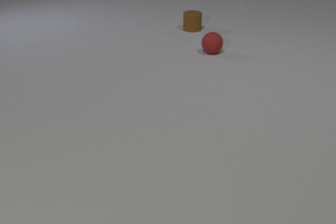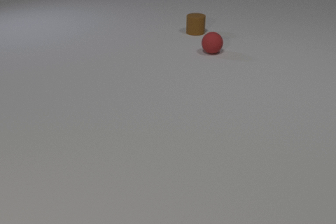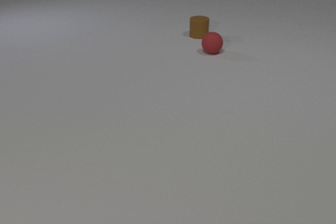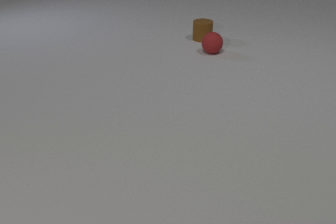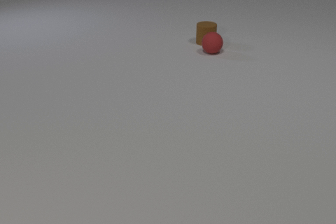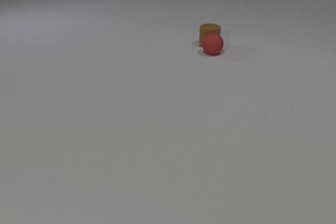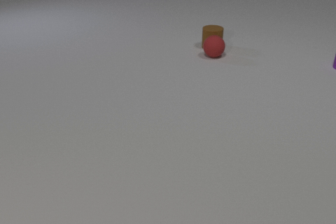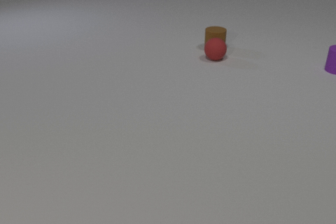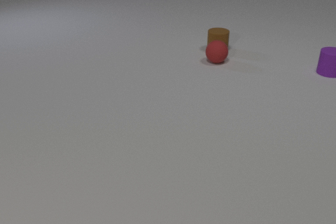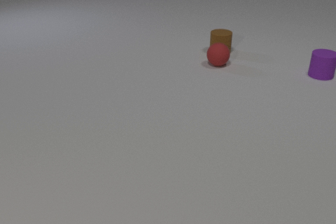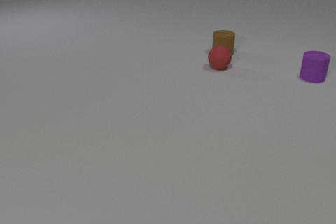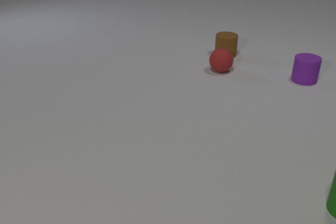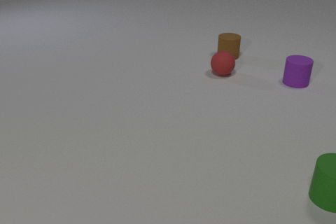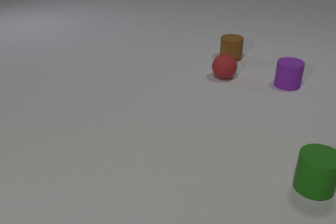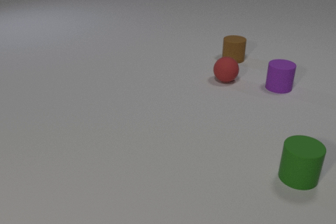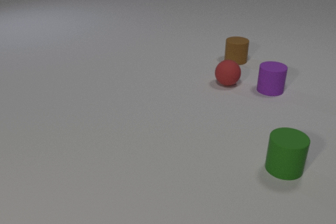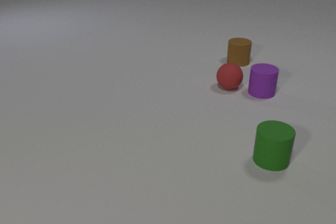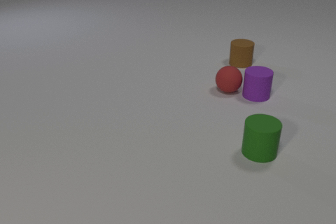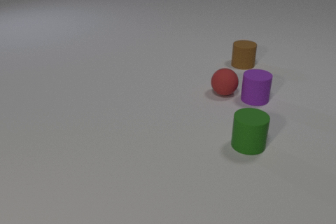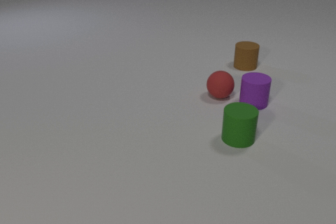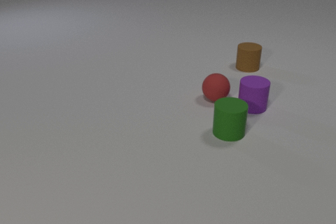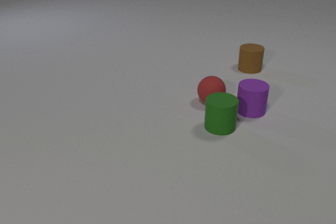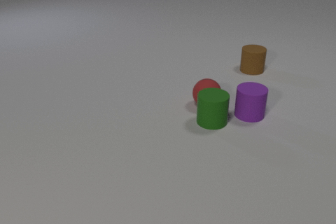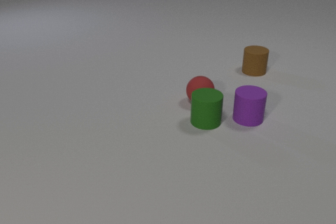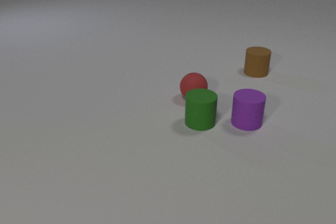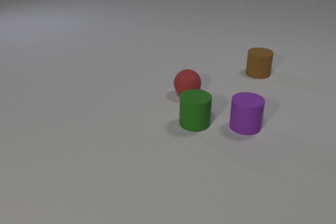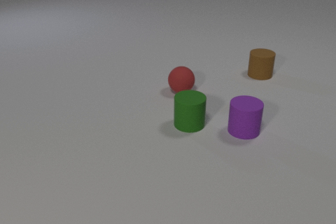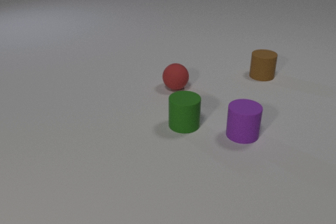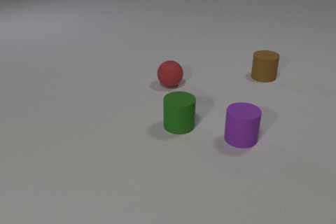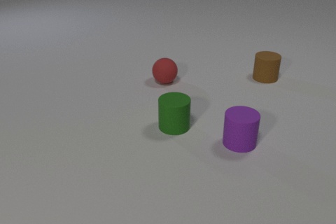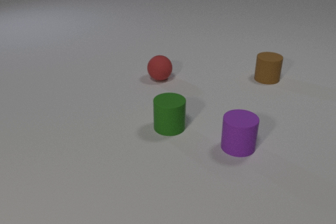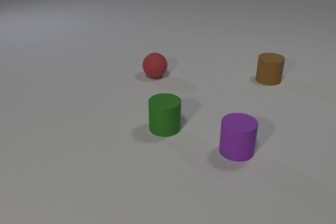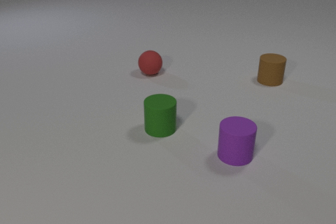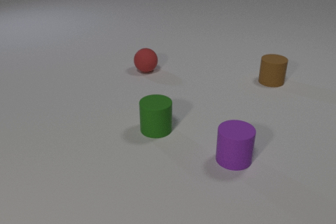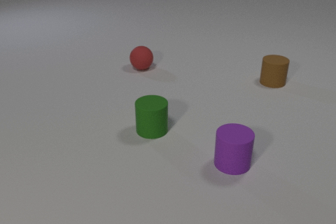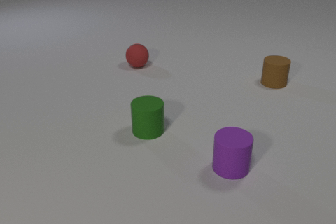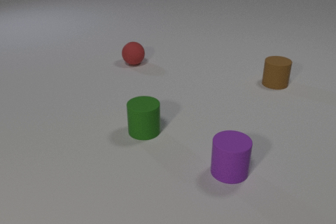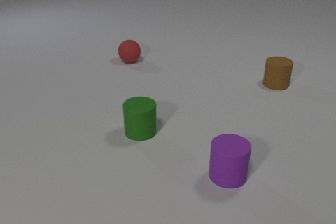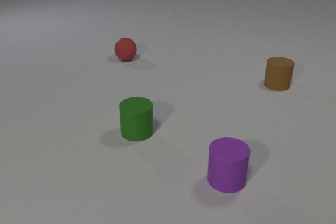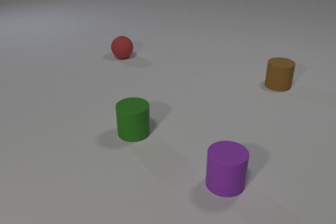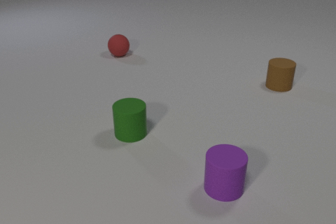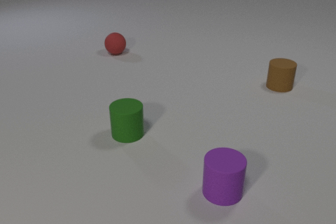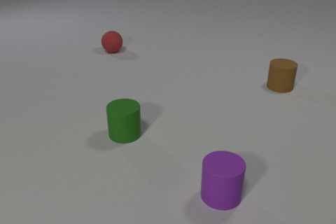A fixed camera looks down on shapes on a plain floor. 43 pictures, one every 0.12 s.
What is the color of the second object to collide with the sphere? purple.
Are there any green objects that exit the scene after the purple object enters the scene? no.
What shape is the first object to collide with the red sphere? cylinder.
0.00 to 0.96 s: The brown rubber cylinder slides toward the camera and to the right. The red rubber sphere rolls toward the camera. The purple rubber cylinder comes in at the right edge, slides toward the camera and to the left. The brown rubber cylinder and the red rubber sphere collide.
0.96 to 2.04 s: The brown rubber cylinder slides toward the camera and to the right. The red rubber sphere rolls toward the camera. The purple rubber cylinder slides toward the camera and to the left. The green rubber cylinder comes in at the right edge, slides to the left and away from the camera. The red rubber sphere and the purple rubber cylinder collide.
2.04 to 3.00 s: The brown rubber cylinder slides toward the camera and to the right. The red rubber sphere rolls to the left. The purple rubber cylinder slides toward the camera. The green rubber cylinder slides to the left and away from the camera. The red rubber sphere and the green rubber cylinder collide.
3.00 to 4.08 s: The brown rubber cylinder slides toward the camera and to the right. The red rubber sphere rolls away from the camera and to the left. The purple rubber cylinder slides toward the camera. The green rubber cylinder slides to the left.
4.08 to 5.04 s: The brown rubber cylinder slides toward the camera and to the right. The red rubber sphere rolls away from the camera and to the left. The purple rubber cylinder slides toward the camera. The green rubber cylinder slides to the left.
